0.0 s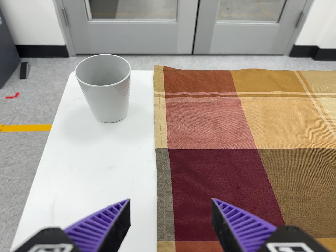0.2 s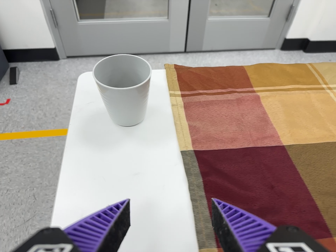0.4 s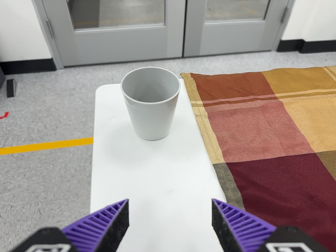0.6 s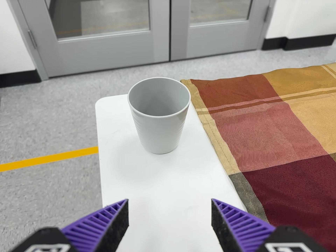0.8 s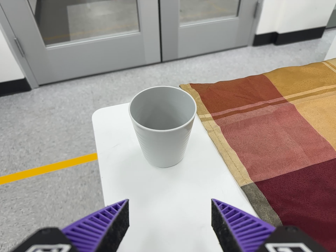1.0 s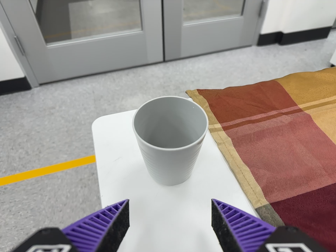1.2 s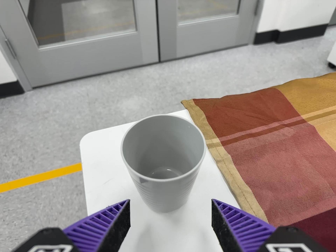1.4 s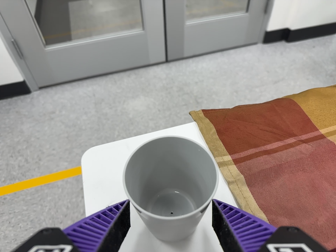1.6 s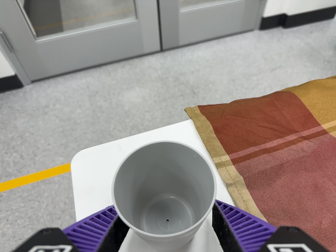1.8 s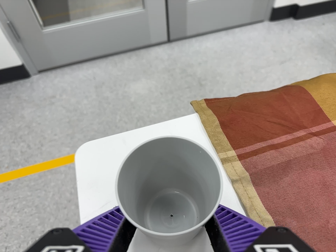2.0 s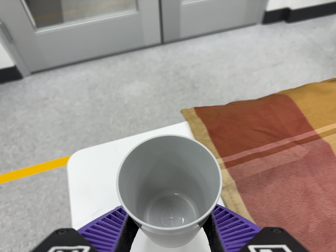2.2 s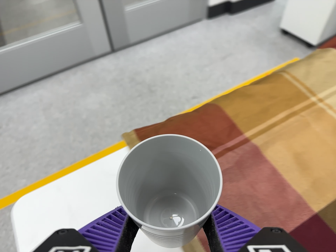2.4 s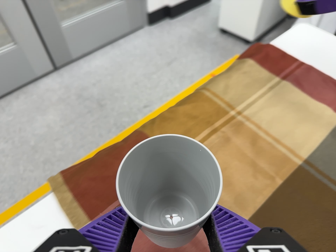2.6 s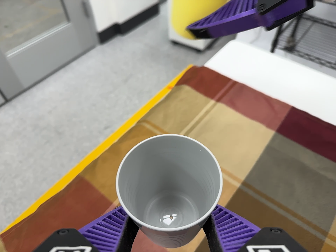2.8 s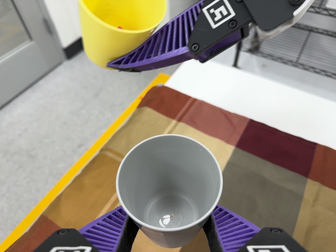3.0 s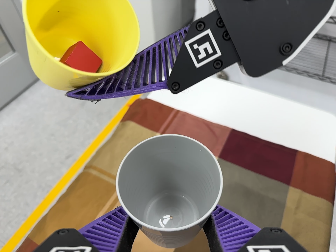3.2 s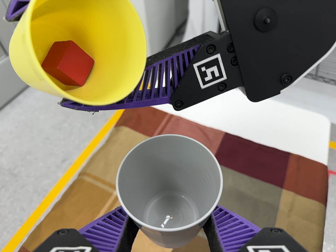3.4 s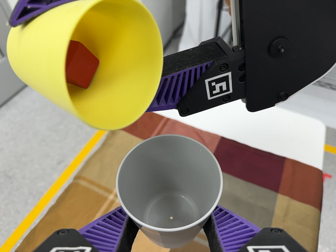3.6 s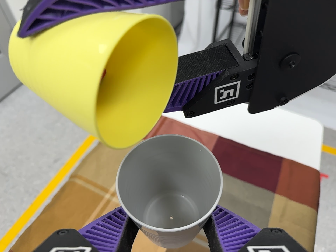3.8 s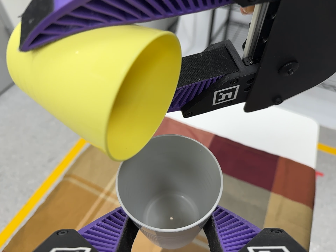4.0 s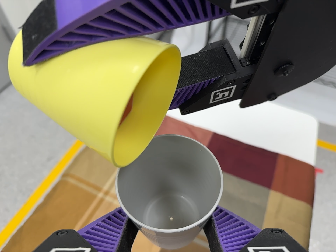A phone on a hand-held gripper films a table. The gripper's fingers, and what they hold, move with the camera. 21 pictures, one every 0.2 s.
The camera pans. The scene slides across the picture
to the left.
The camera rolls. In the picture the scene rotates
counterclockwise.
0.0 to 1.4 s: The camera travels to its left, forward and toward the top of its view, about 22 cm, so close, fixed things drift to the right. It rolls about its line of sight by about 15 degrees, and the scene rotates counterclockwise.
1.4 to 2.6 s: The scene slides to the left, as the camera pans about 20 degrees to its right. It travels to its right and toward the top of its view, about 22 cm, so close, fixed things drift to the left. It rolls about its line of sight by about 25 degrees, and the scene rotates counterclockwise.
2.6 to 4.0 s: The camera travels toward the top of its view and to its right, about 9 cm, so close, fixed things drift downward. It rolls about its line of sight by about 10 degrees, and the scene rotates counterclockwise.
The film runs forward here.
